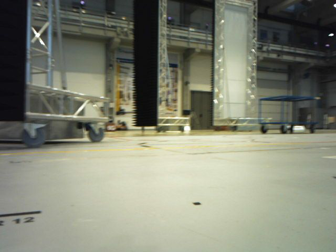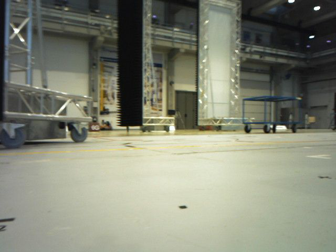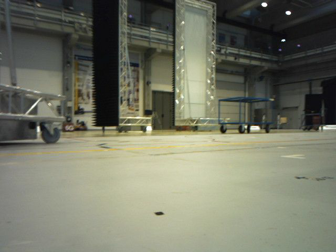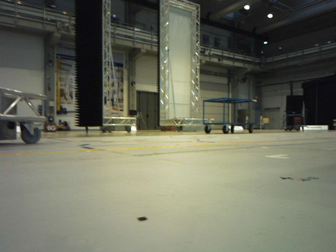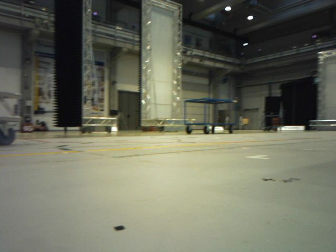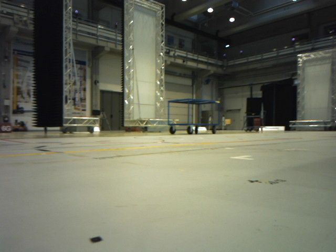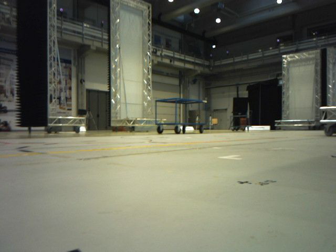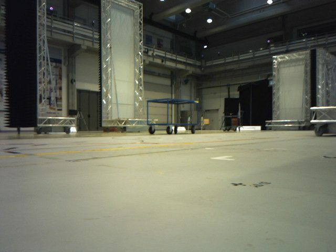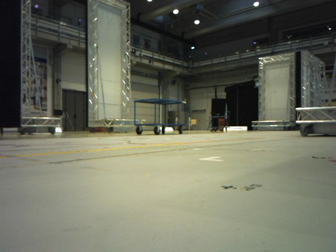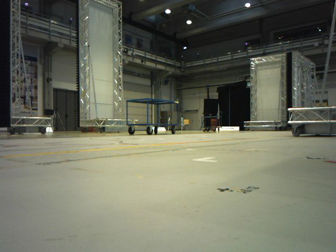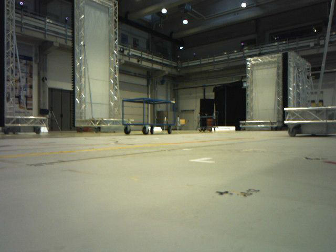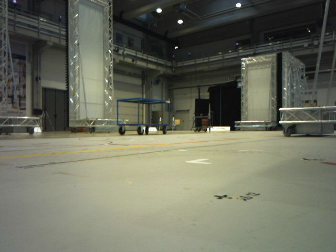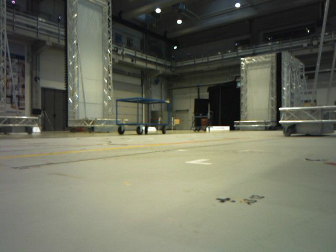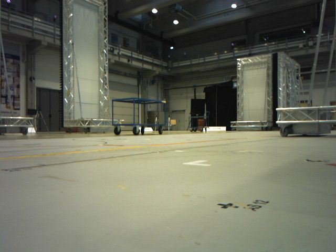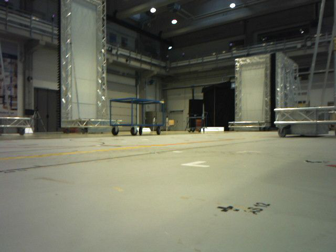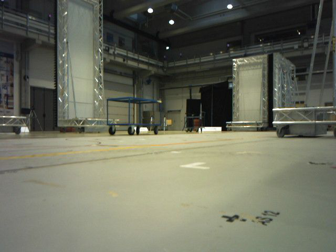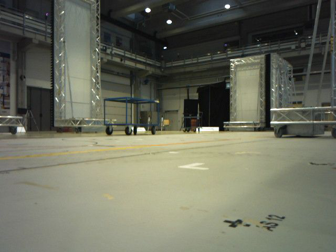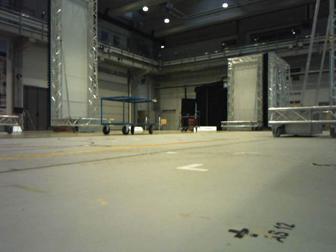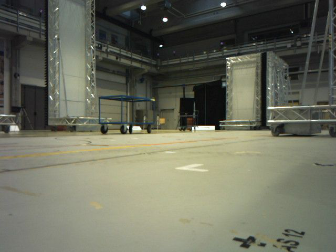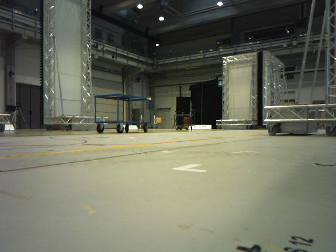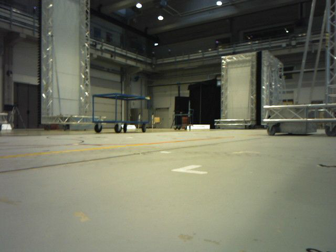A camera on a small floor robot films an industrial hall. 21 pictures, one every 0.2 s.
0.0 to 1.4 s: The scene slides to the left, as the camera pans about 20 degrees to its right. It travels forward, about 0.3 m, so what stands in front looms larger.
1.4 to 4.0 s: The camera pans to its right, which is clockwise from overhead, by about 10 degrees. It travels forward, about 0.5 m, so what stands in front looms larger.
The film runs forward here.
